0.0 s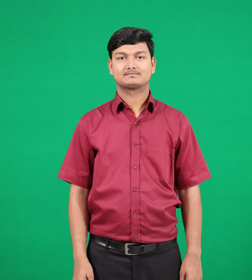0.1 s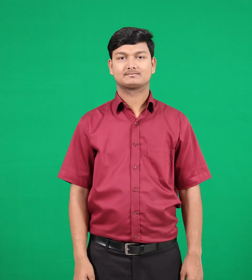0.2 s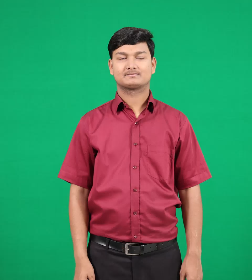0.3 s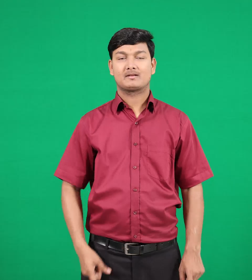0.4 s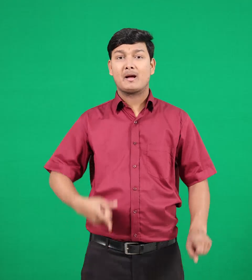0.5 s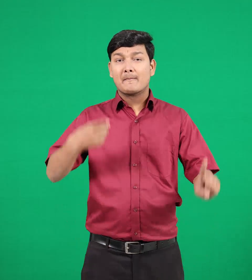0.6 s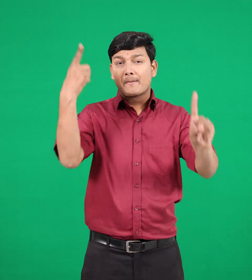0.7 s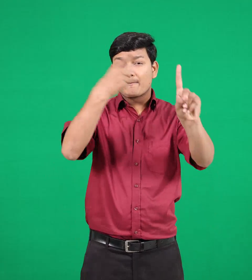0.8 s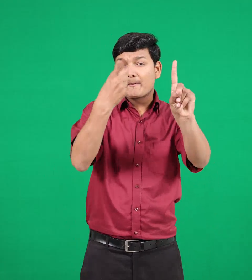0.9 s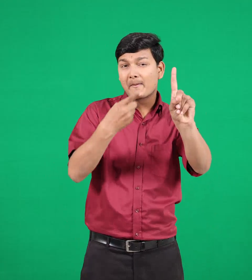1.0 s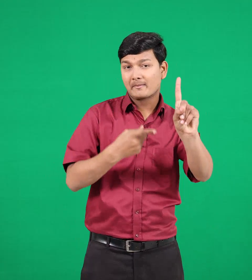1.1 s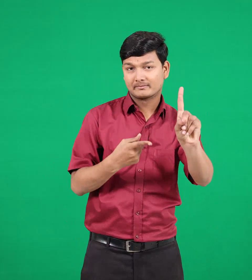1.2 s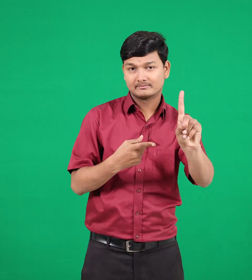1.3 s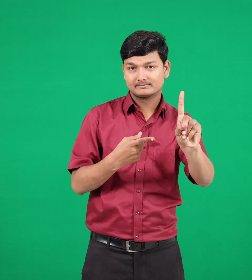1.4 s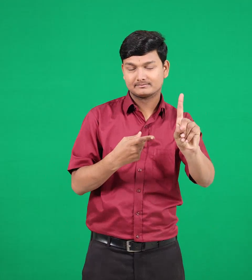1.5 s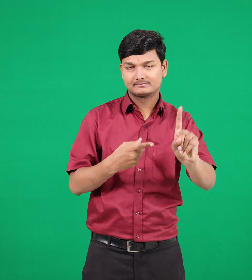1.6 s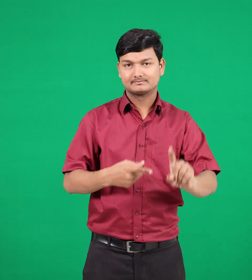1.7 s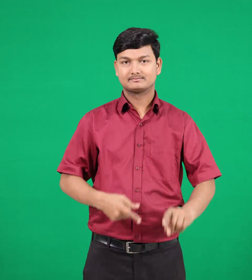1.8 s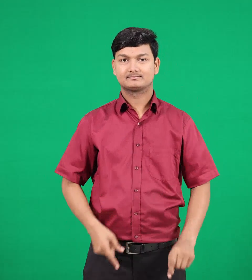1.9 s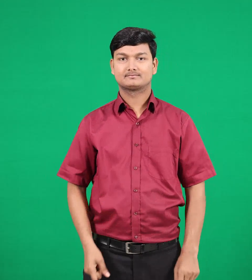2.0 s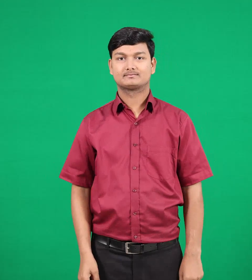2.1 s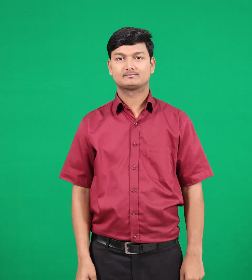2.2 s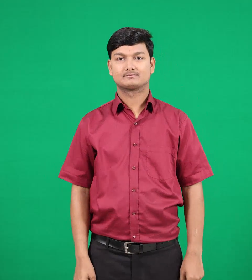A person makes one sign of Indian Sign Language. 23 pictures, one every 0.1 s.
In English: points
